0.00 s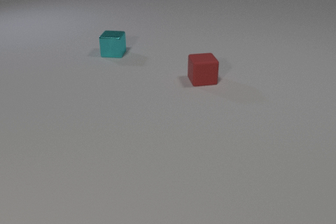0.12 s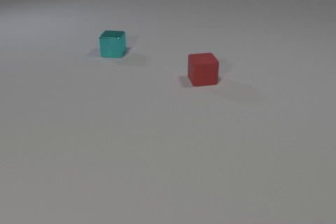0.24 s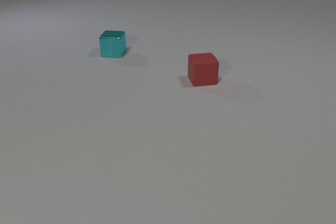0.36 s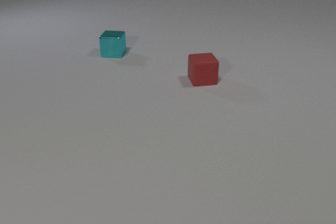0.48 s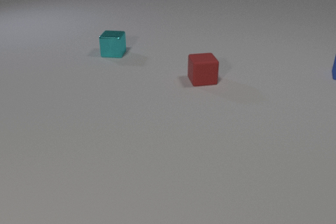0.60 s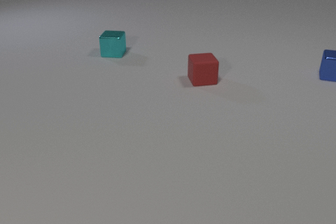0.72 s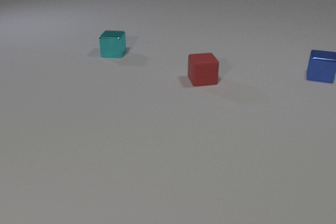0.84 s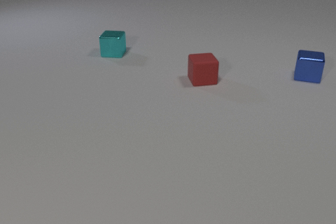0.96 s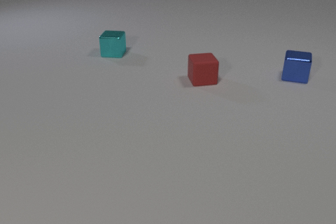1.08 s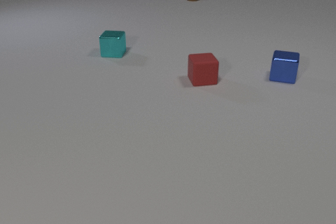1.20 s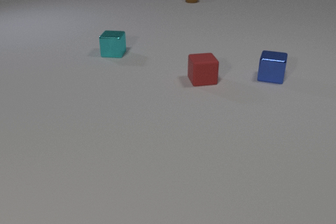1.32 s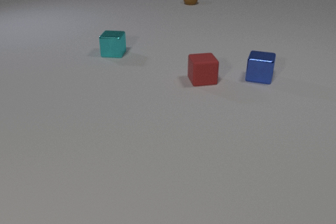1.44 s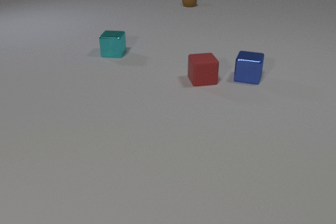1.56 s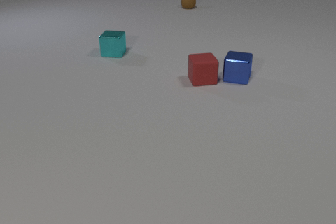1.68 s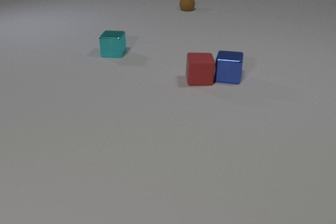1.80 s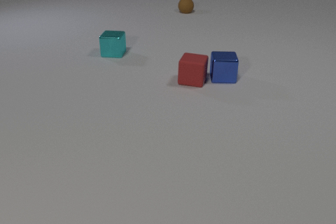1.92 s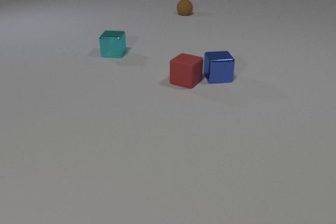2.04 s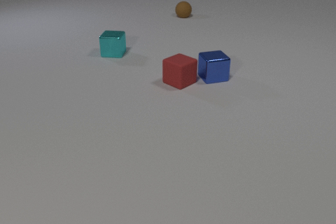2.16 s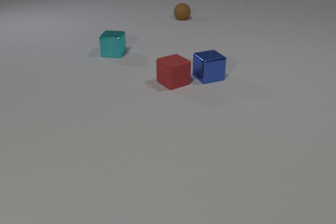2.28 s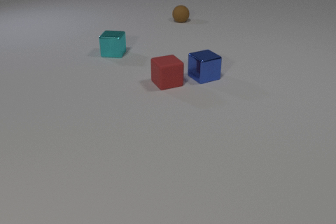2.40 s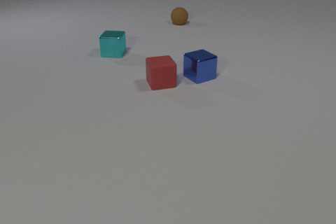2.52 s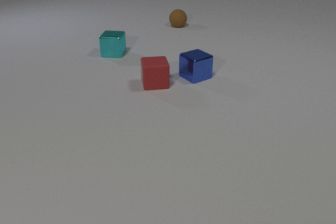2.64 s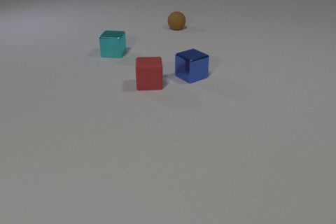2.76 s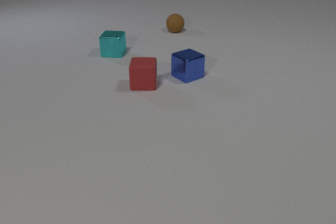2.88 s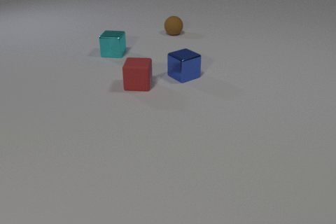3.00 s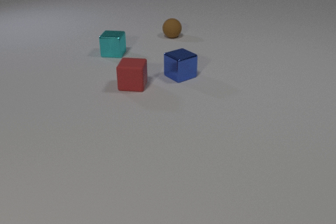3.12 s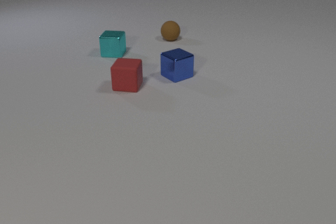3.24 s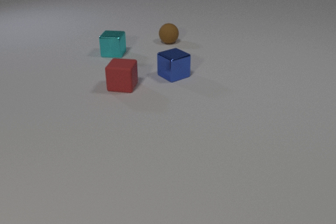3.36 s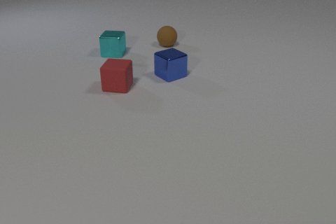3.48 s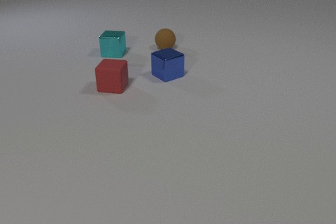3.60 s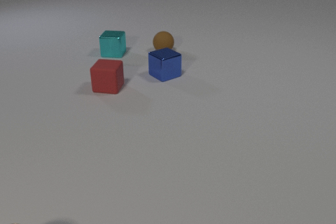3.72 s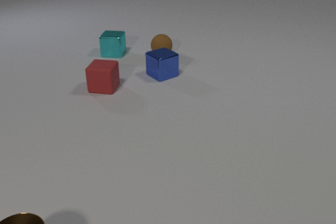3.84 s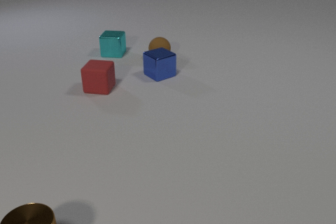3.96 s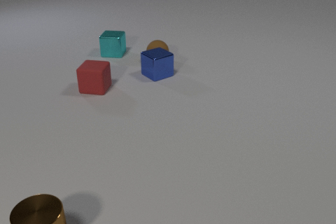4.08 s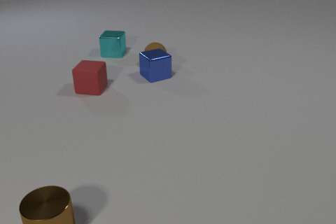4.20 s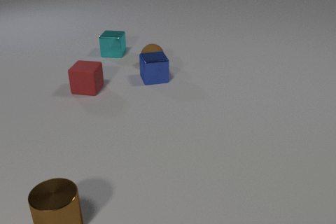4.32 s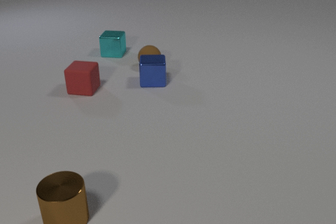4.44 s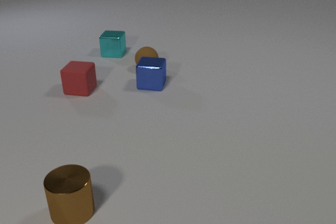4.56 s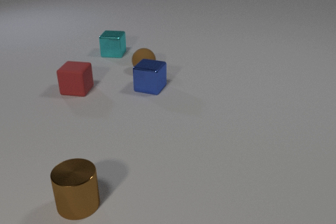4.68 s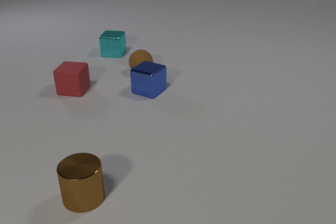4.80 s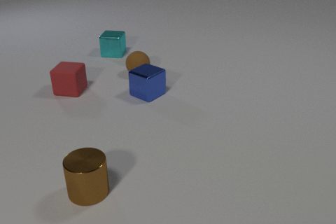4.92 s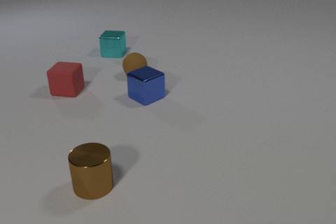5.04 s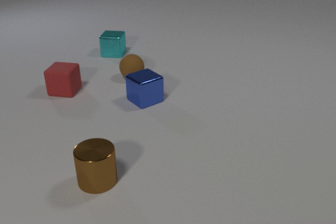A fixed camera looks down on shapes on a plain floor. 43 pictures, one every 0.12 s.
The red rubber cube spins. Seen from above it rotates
clockwise.
The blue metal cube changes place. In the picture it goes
to the left.
0.00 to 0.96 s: The blue metal cube comes in at the right edge, slides to the left and toward the camera. The brown rubber sphere comes in at the top edge.
0.96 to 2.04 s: The blue metal cube slides to the left, spins counterclockwise seen from above by about 30 degrees, its near face sliding to the right. The red rubber cube slides to the left, spins so that its near face slides to the left, clockwise seen from above. The brown rubber sphere rolls toward the camera. The blue metal cube and the red rubber cube collide.
2.04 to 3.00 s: The blue metal cube slides to the left, spins counterclockwise seen from above by about 15 degrees, its near face sliding to the right. The red rubber cube slides to the left, spins so that its near face slides to the left, clockwise seen from above. The brown rubber sphere rolls toward the camera.
3.00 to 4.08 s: The blue metal cube slides to the left. The red rubber cube slides to the left. The brown rubber sphere rolls toward the camera. The brown metal cylinder comes in at the bottom edge, slides away from the camera and to the right. The blue metal cube and the brown rubber sphere collide.
4.08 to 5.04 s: The blue metal cube slides toward the camera, spins clockwise seen from above by about 75 degrees, its near face sliding to the left. The red rubber cube slides to the left. The brown rubber sphere rolls toward the camera and to the left. The brown metal cylinder slides away from the camera and to the right.
What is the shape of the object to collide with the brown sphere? cube.
How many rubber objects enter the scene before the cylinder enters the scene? 1.
How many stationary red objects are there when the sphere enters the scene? 1.
